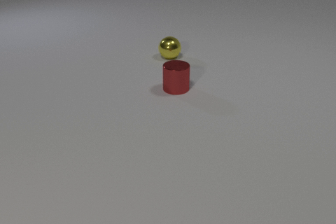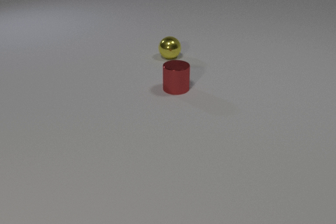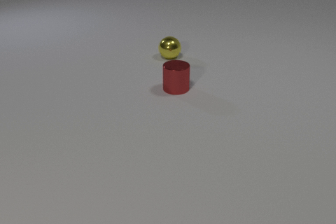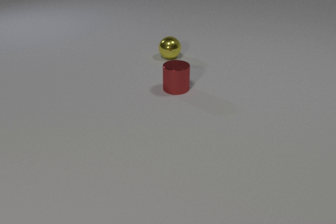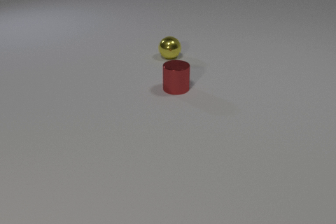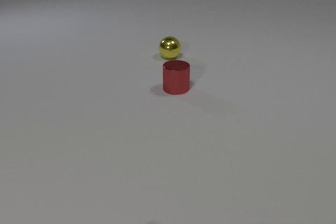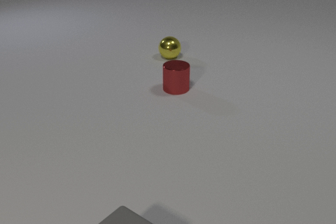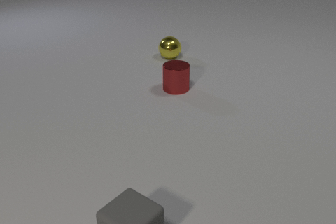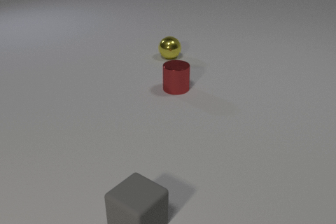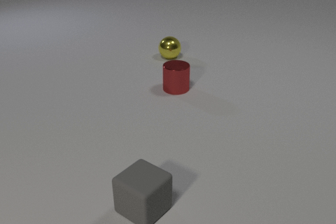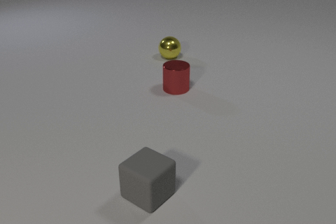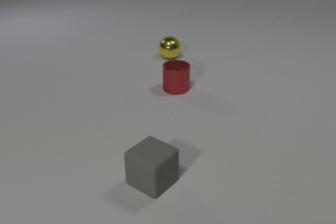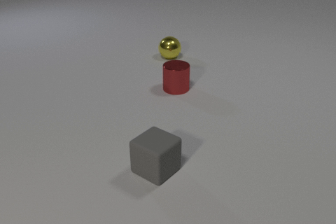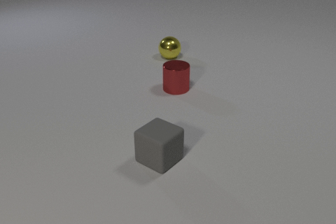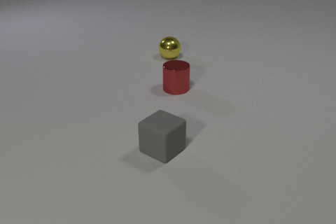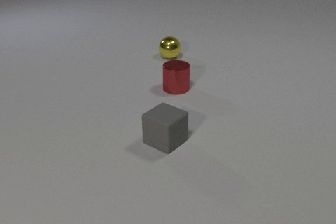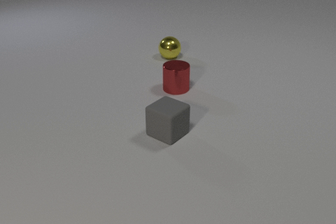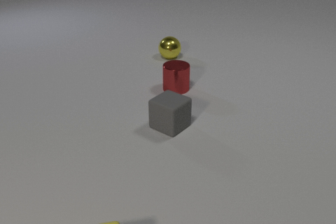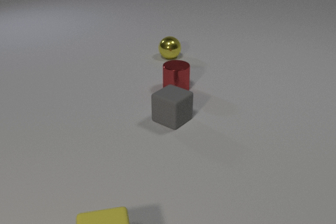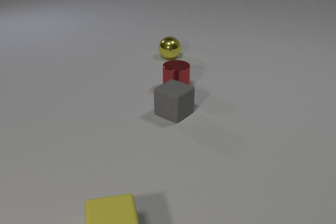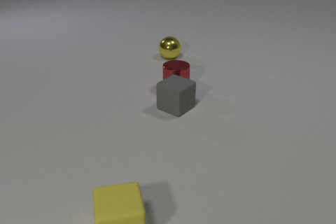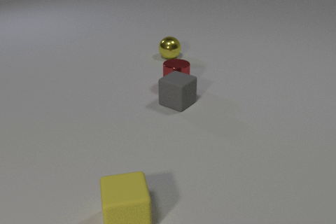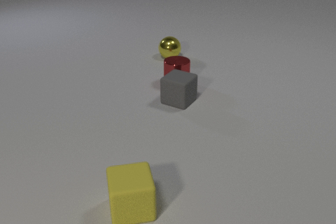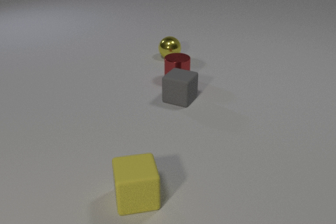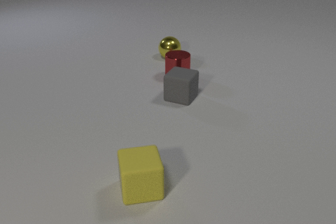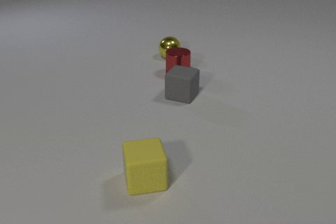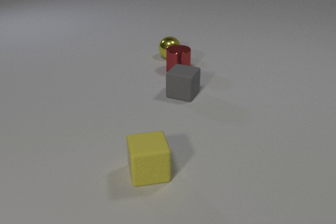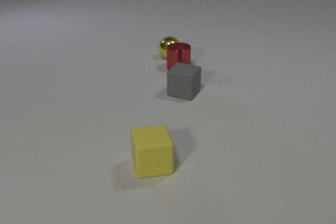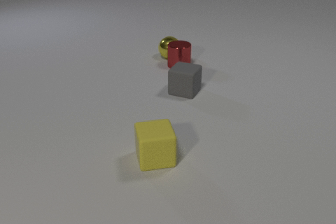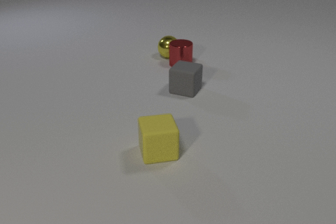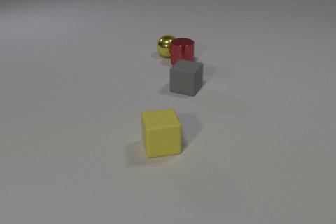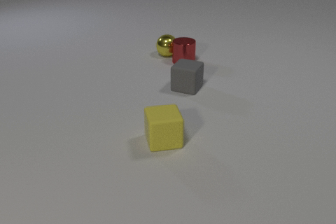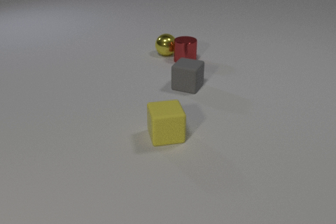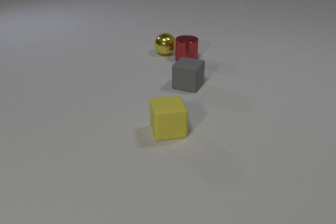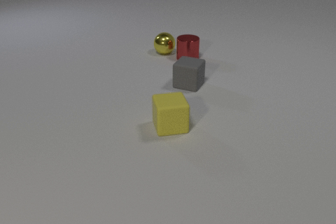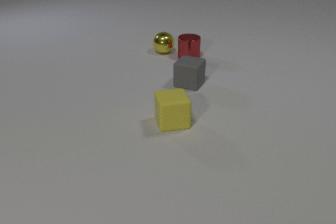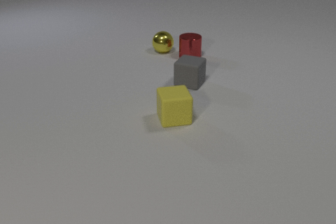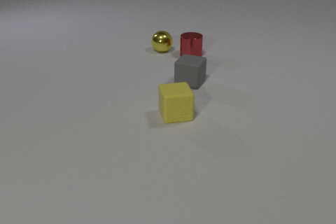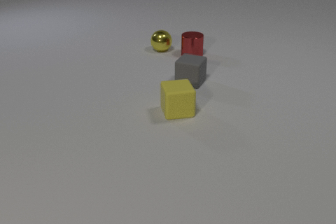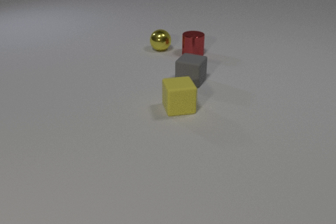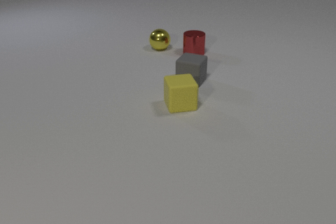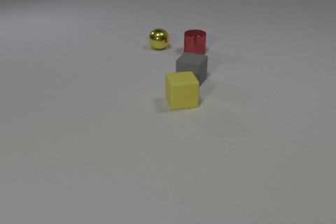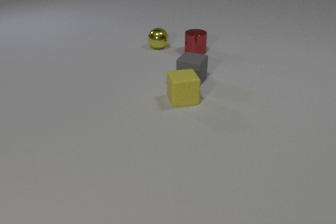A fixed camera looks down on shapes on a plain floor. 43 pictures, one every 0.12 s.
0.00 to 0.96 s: The gray rubber cube comes in at the bottom edge, slides away from the camera.
0.96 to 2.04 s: The gray rubber cube slides away from the camera.
2.04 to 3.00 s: The gray rubber cube slides away from the camera. The red metal cylinder slides away from the camera. The yellow rubber cube slides away from the camera. The gray rubber cube and the red metal cylinder collide.
3.00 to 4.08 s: The gray rubber cube slides away from the camera. The red metal cylinder slides away from the camera. The yellow rubber cube slides away from the camera. The yellow metal sphere rolls away from the camera and to the left. The red metal cylinder and the yellow metal sphere collide.
4.08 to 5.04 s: The gray rubber cube slides away from the camera. The red metal cylinder slides away from the camera and to the right. The yellow rubber cube slides away from the camera. The yellow metal sphere rolls away from the camera and to the left.
What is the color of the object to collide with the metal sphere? red.
What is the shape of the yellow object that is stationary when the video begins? sphere.
What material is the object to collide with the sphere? metal.
